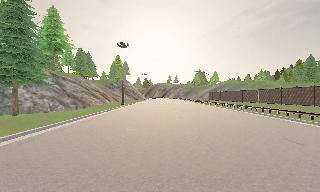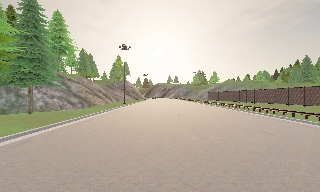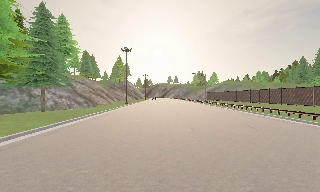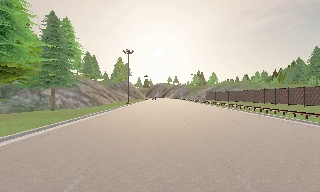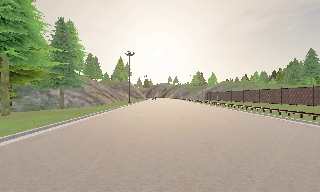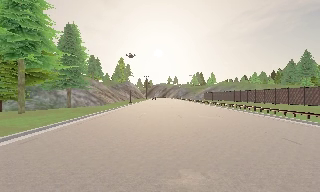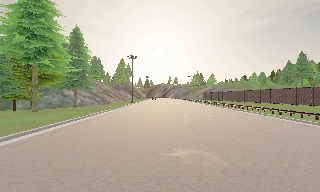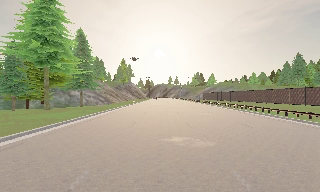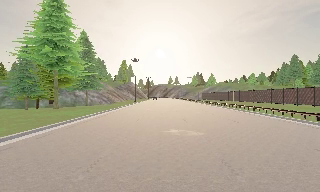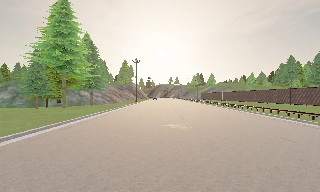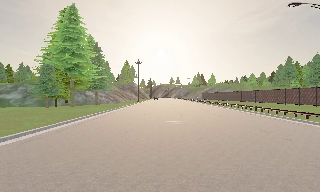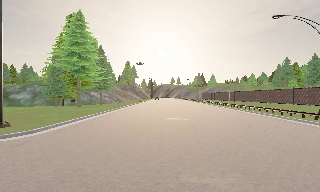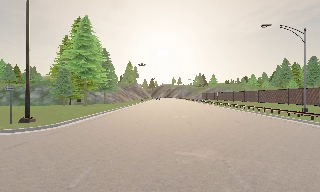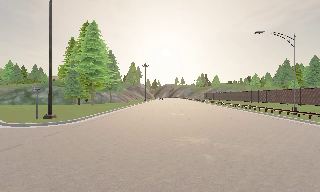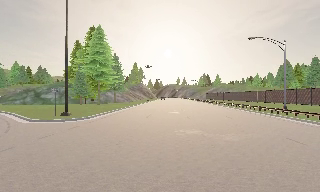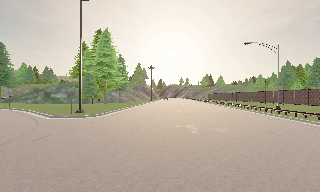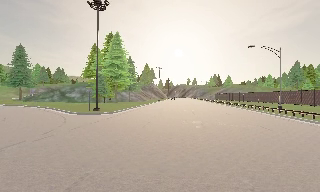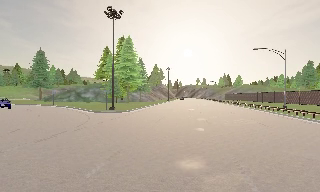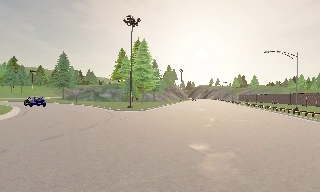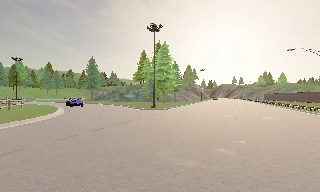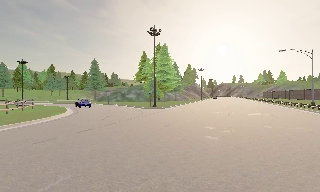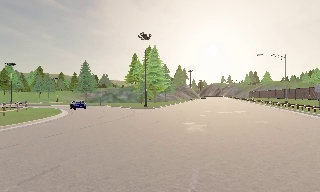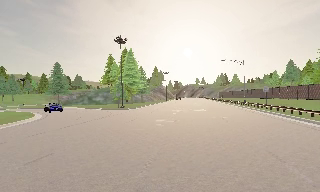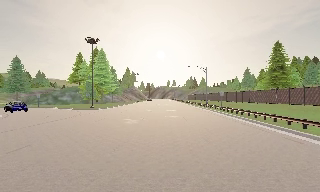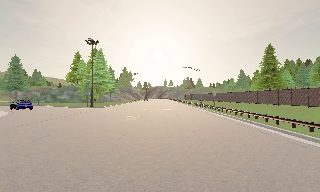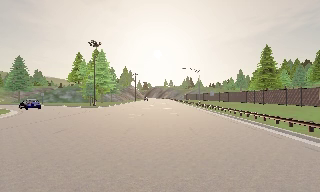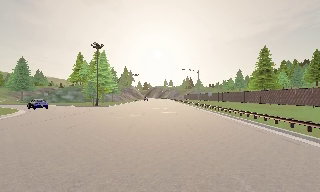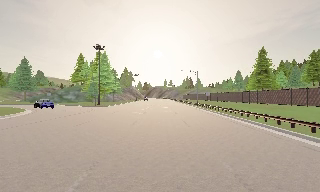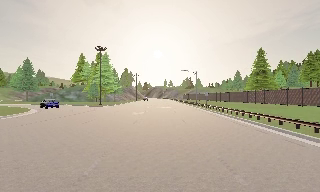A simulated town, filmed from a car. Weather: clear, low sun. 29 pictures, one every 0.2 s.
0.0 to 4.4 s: The camera swings to its left by about 10 degrees, and the scene slides to the right. It travels backward, about 35 m, so what stands in front gets smaller.
4.4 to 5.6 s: The camera swings to its right by about 10 degrees, and the scene slides to the left. It travels backward, about 7 m, so what stands in front gets smaller. It loses speed.
The film runs backward here.
